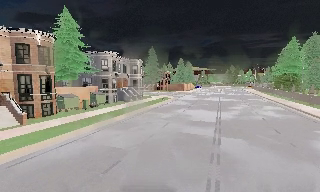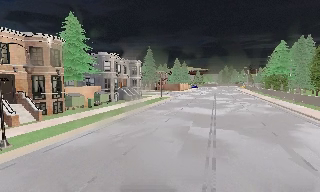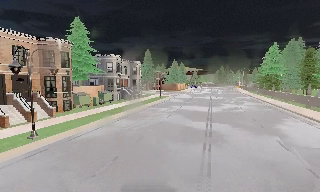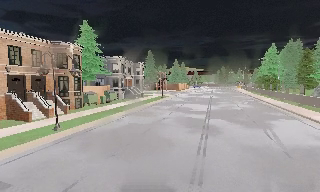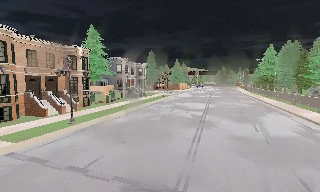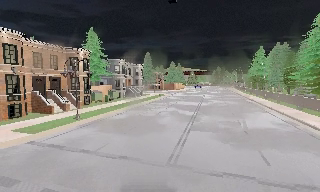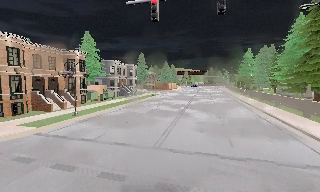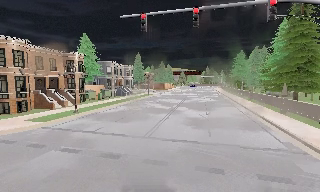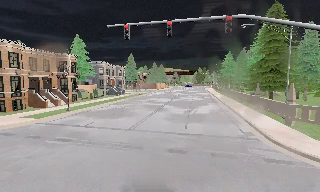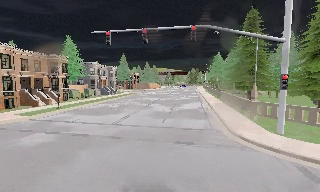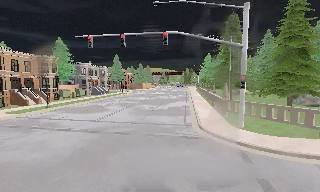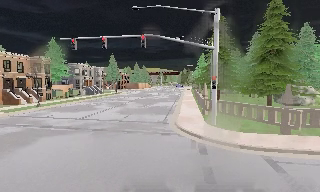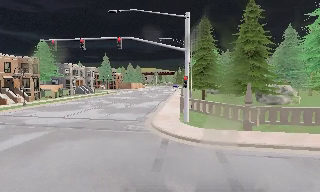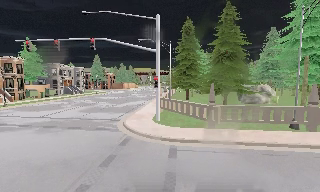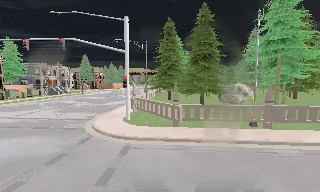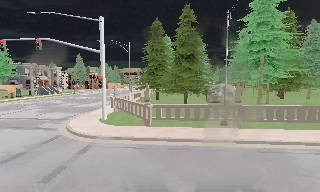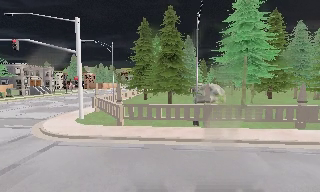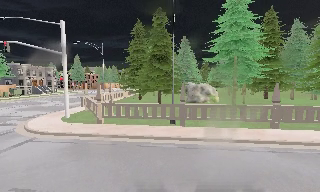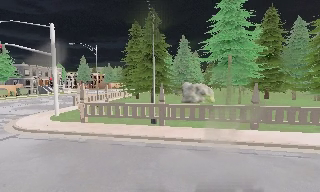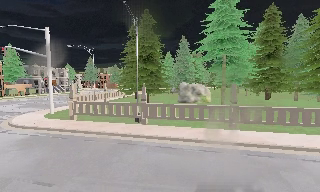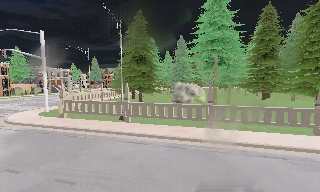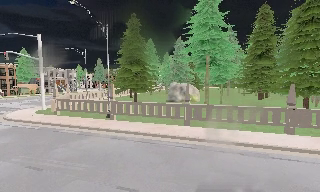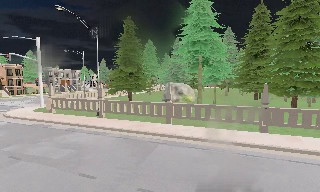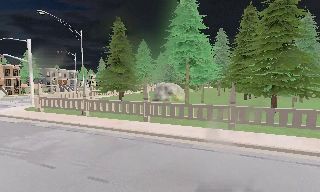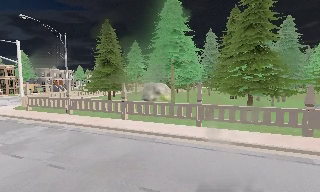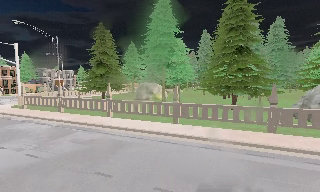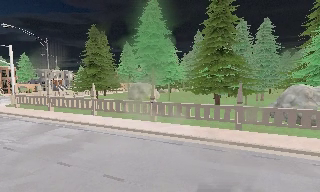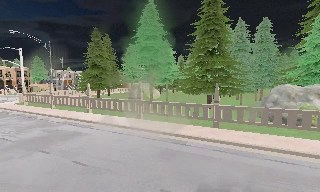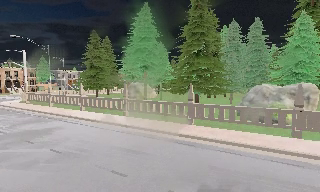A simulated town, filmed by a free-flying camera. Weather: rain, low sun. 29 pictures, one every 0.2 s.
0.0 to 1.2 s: The camera travels backward, about 9 m, so what stands in front gets smaller.
1.2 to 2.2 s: The camera travels backward and to its right, about 8 m, so what stands in front gets smaller.
2.2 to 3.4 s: The camera travels to its right, about 11 m, so close, fixed things drift to the left.
3.4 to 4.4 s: The camera pans to its left, which is counterclockwise from overhead, by about 15 degrees. It travels to its right, about 9 m, so close, fixed things drift to the left.
4.4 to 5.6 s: The camera travels to its right and backward, about 12 m, so close, fixed things drift to the left.
The film runs forward here.
